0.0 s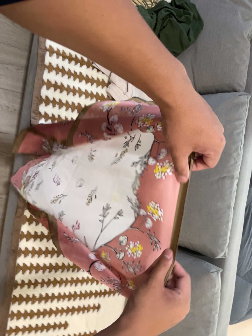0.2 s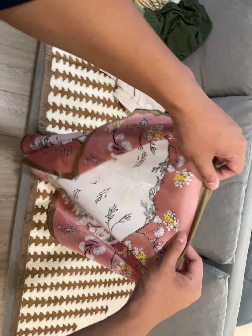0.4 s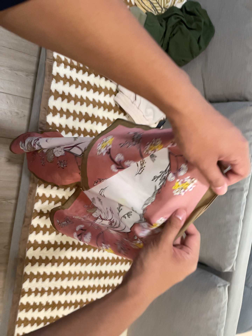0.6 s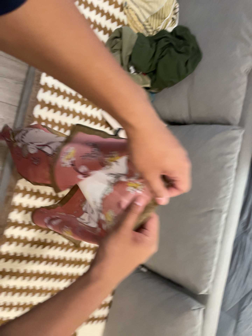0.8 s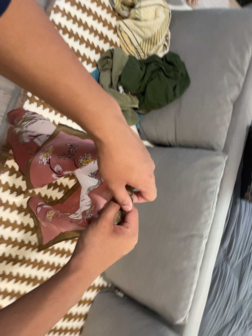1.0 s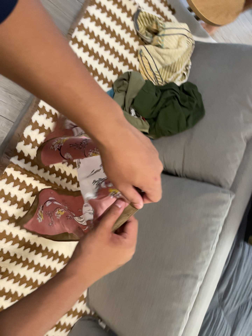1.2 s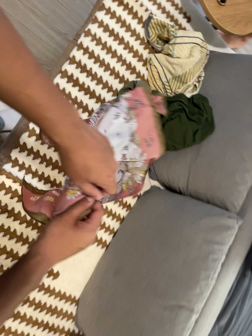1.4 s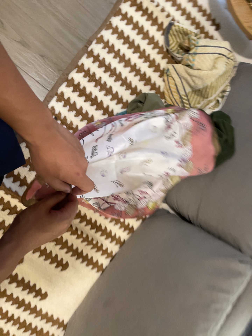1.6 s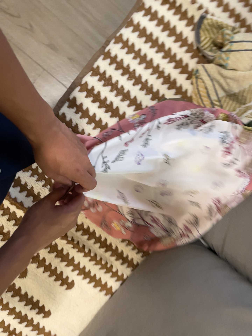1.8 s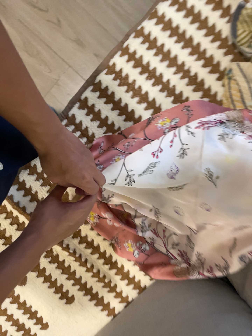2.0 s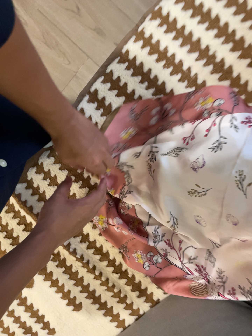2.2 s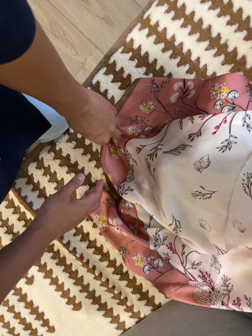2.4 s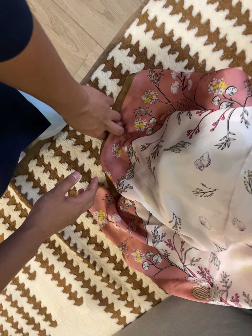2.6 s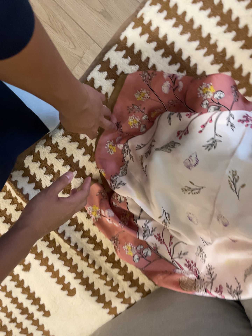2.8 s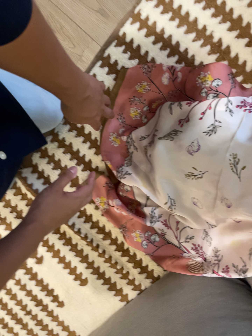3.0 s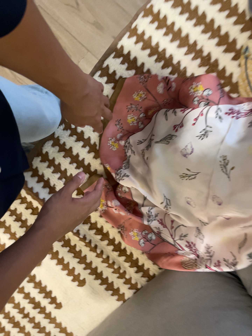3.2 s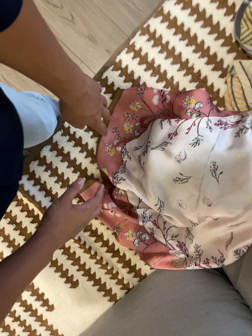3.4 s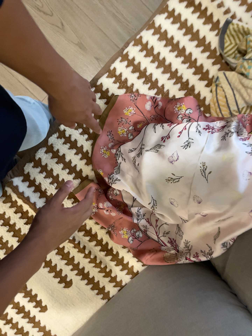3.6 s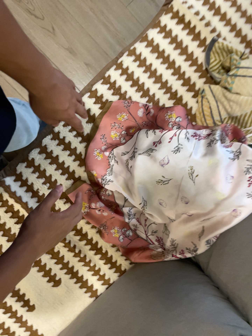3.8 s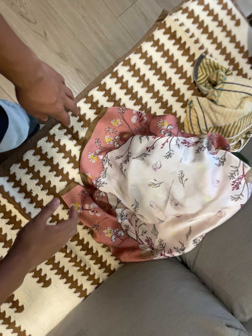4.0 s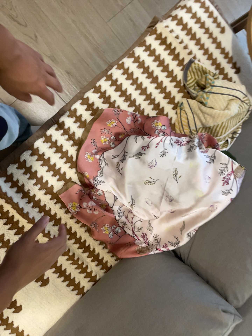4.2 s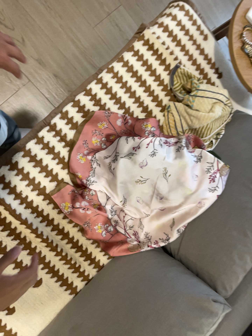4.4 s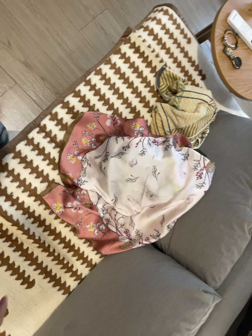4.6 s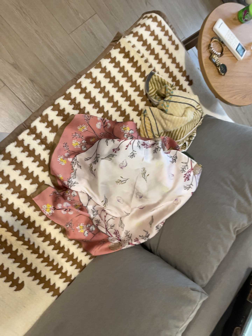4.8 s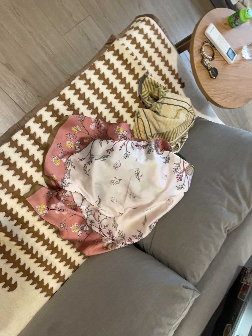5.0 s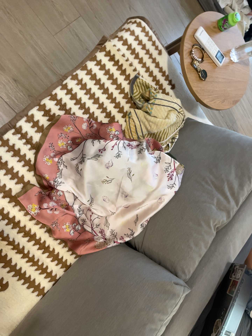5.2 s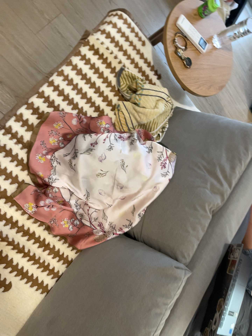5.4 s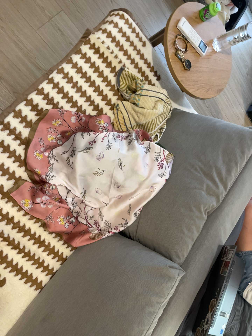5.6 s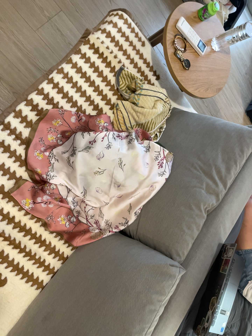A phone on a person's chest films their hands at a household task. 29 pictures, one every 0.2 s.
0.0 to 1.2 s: The camera travels to its right, forward and toward the top of its view, about 20 cm, so close, fixed things drift to the left. Its aim tips toward the top of its view by about 15 degrees, and the scene shifts downward. It rolls about its line of sight by about 20 degrees, and the scene rotates clockwise.
1.2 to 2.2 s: The camera pans to its left by about 35 degrees. It travels forward, to its right and toward the top of its view, about 50 cm. It rolls about its line of sight by about 15 degrees, and the scene rotates clockwise.
2.2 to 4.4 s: The camera pans to its right by about 35 degrees. It travels backward and to its left, about 50 cm.
4.4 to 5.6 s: The camera travels backward, about 8 cm, so what stands in front gets smaller.
The film runs backward here.
